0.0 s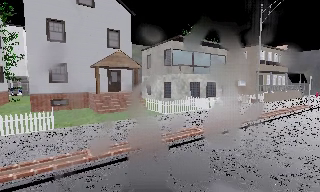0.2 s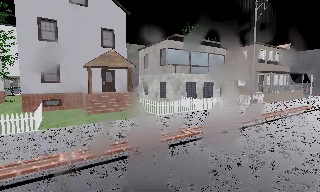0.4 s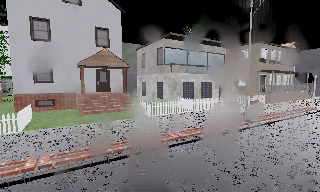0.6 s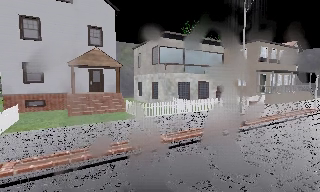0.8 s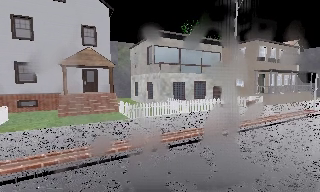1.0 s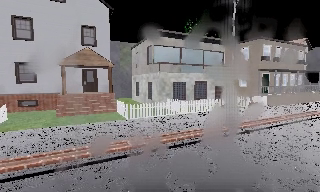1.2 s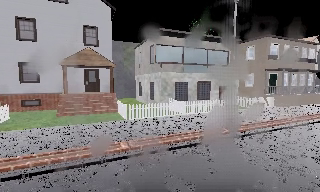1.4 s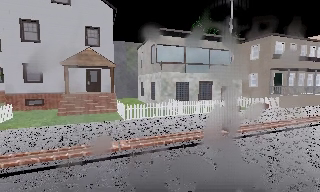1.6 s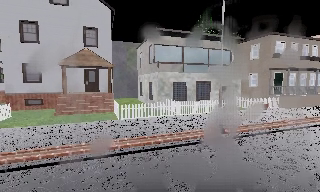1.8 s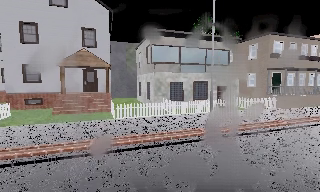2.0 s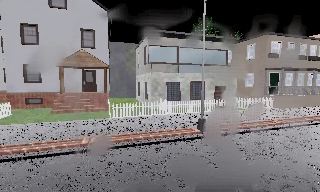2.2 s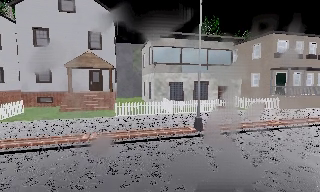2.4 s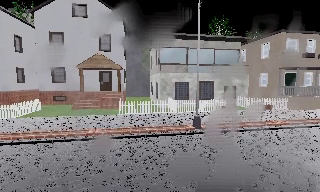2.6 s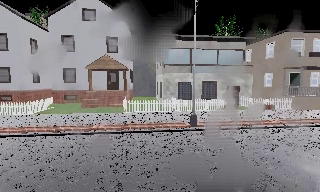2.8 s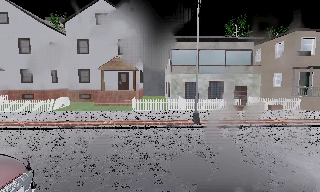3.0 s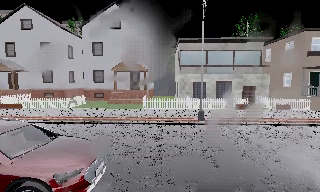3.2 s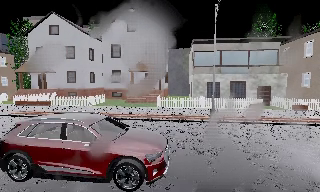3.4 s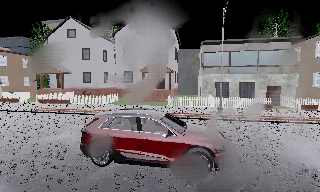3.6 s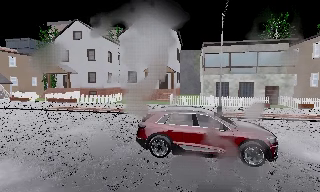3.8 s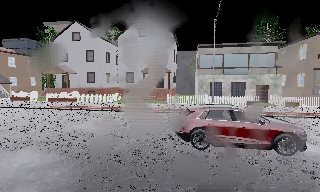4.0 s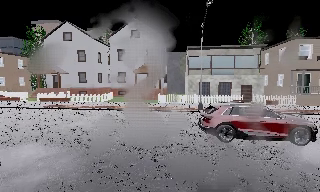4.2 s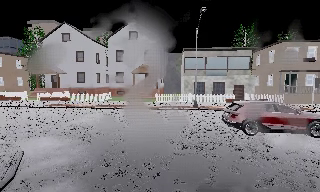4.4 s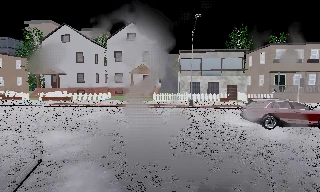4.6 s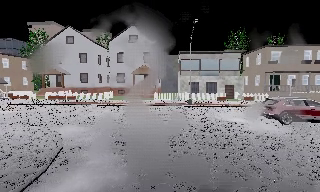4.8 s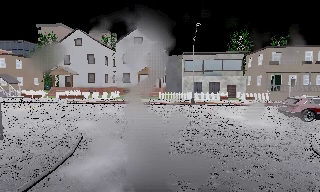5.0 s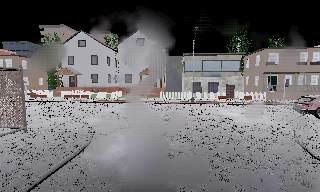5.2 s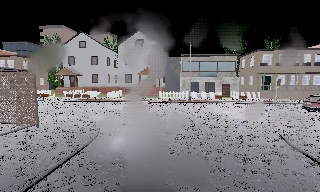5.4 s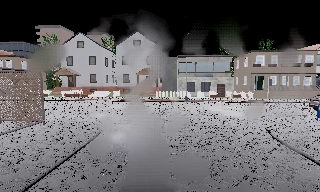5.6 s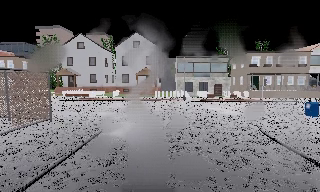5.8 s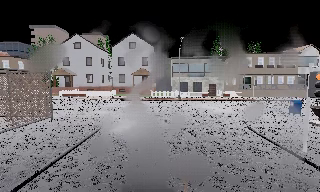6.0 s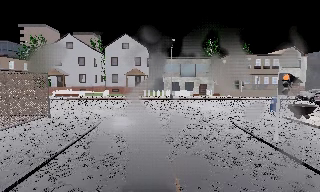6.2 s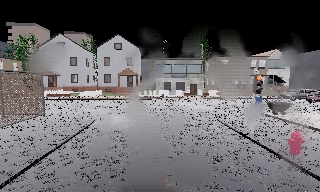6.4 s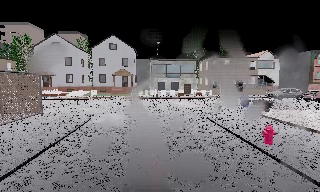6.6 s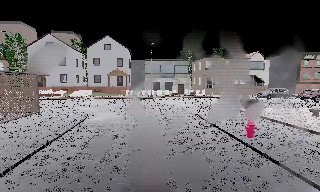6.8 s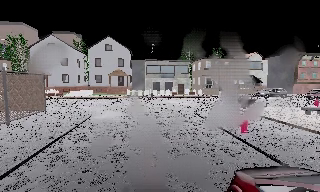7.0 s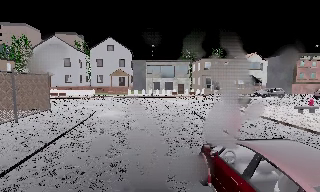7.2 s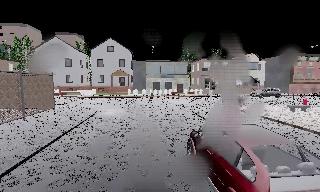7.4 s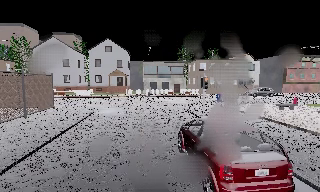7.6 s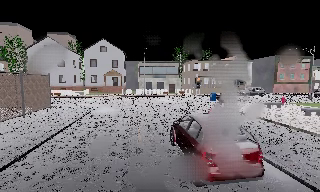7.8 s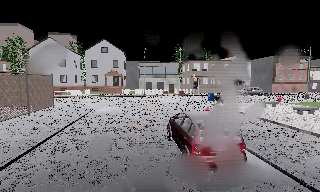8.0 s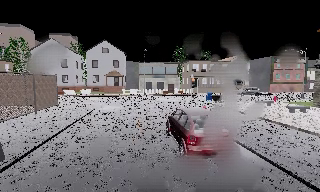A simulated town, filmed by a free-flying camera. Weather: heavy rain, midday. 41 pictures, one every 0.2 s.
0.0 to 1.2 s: The camera travels to its right and forward, about 5 m, so close, fixed things drift to the left. It loses speed.
1.2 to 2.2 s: The camera travels to its right, about 3 m.
2.2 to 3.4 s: The camera pans to its left, which is counterclockwise from overhead, by about 25 degrees. It travels backward and to its right, about 4.5 m, so what stands in front gets smaller.
3.4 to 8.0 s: The camera swings to its right by about 20 degrees, and the scene slides to the left. It travels backward, about 18 m, so what stands in front gets smaller.
The film runs forward here.
